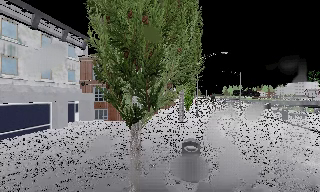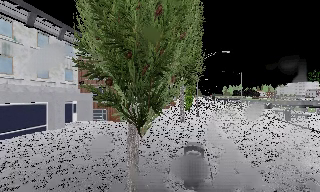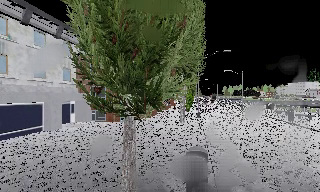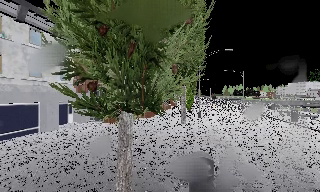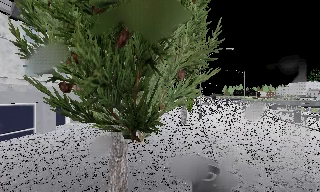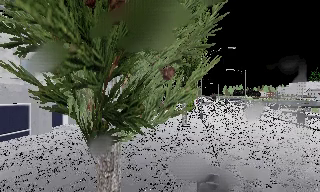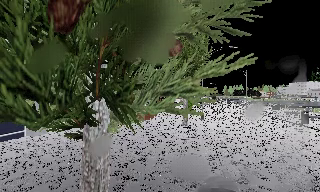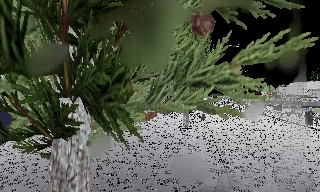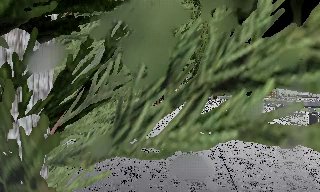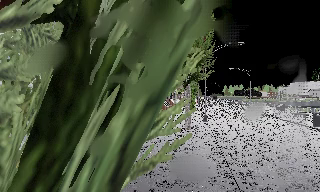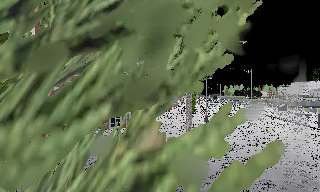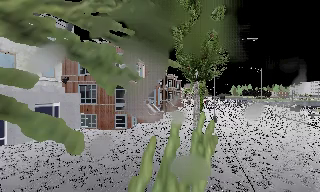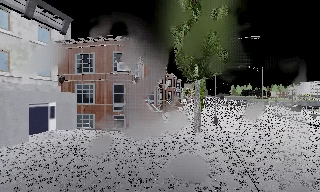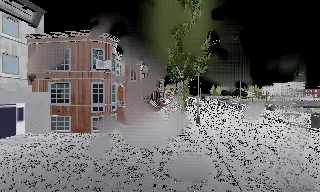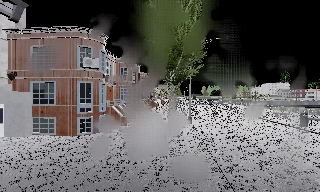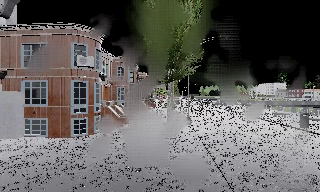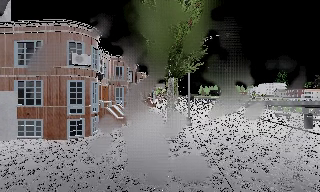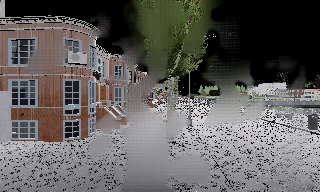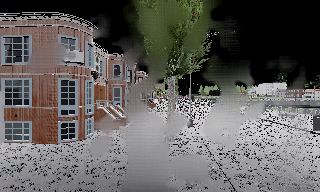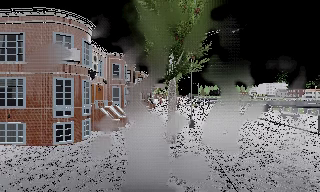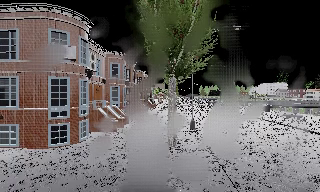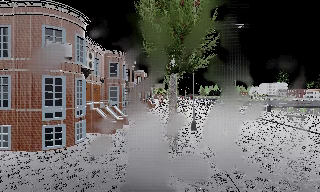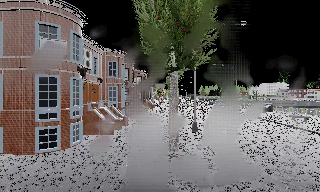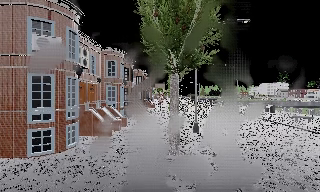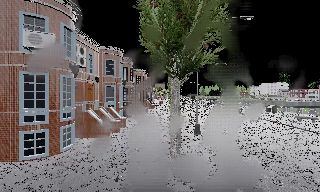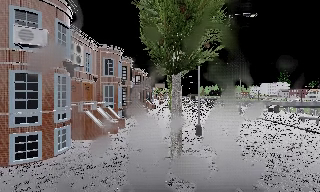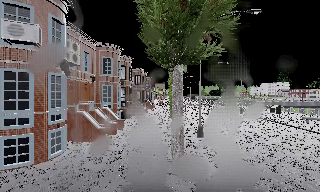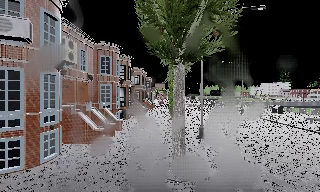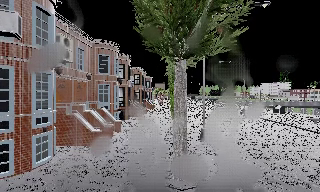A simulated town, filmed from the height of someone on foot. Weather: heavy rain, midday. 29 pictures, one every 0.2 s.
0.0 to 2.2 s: The camera travels forward, about 4.5 m, so what stands in front looms larger.
2.2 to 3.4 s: The scene slides to the left, as the camera pans about 10 degrees to its right. It travels forward, about 2.5 m, so what stands in front looms larger.
3.4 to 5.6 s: The camera travels forward, about 4.5 m, so what stands in front looms larger.
The film runs forward here.
